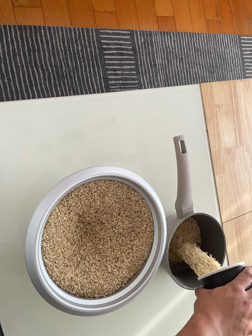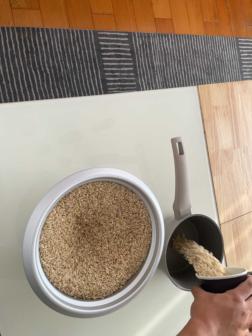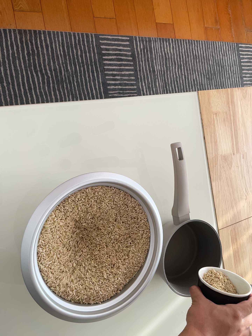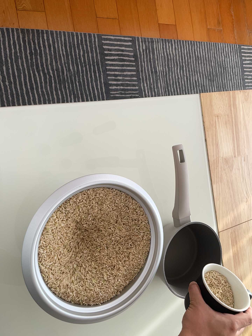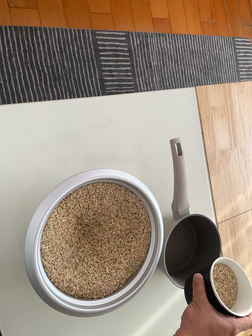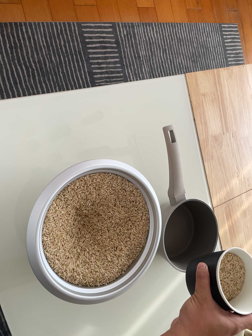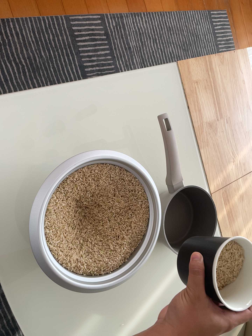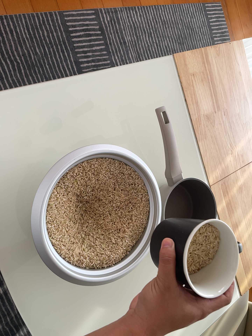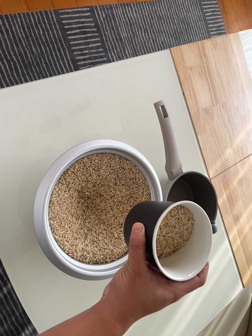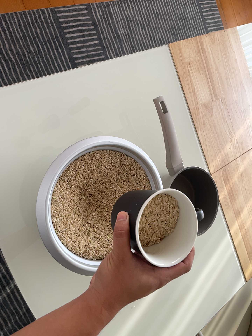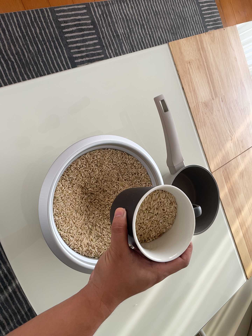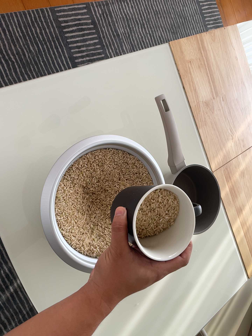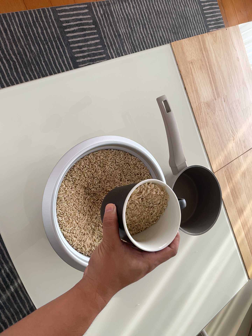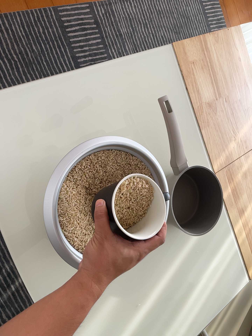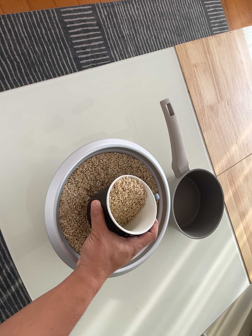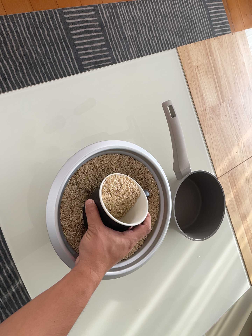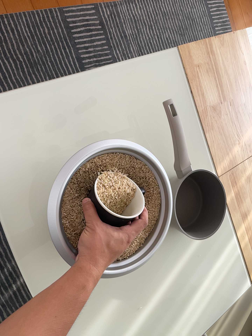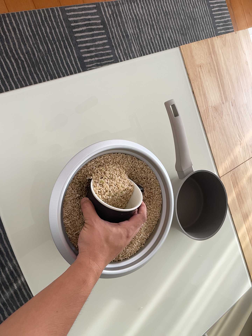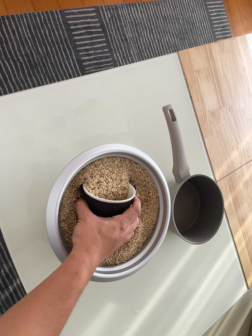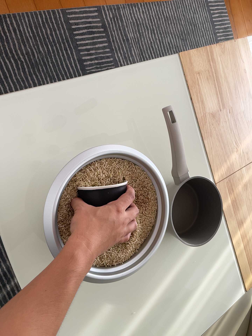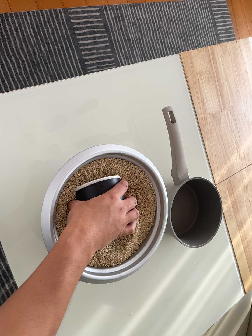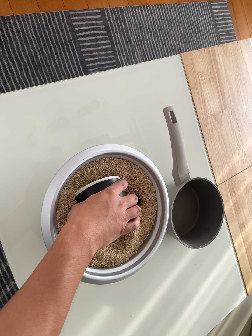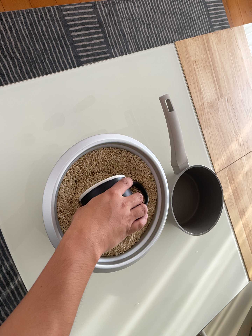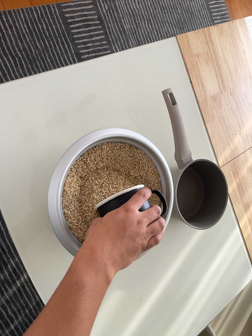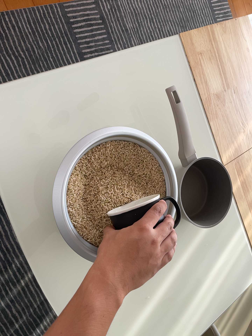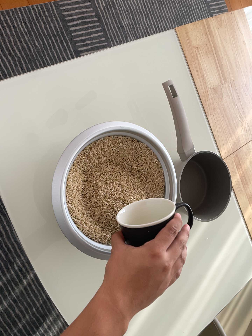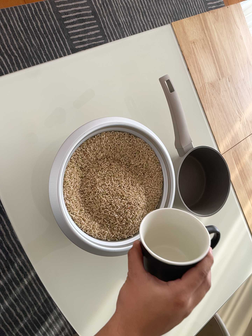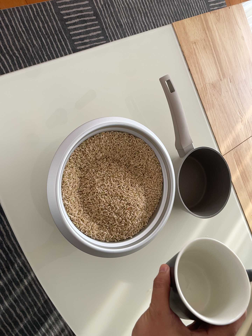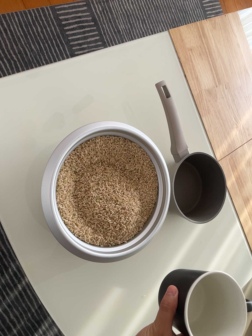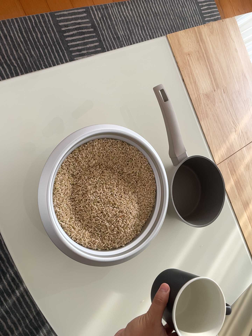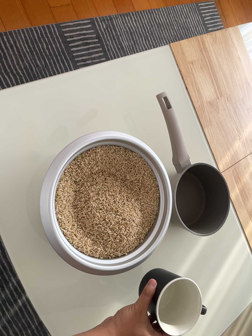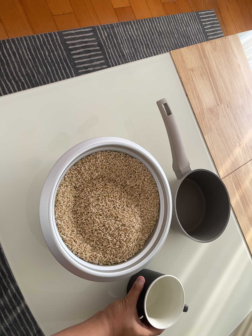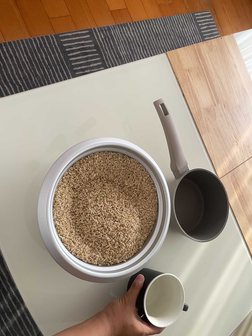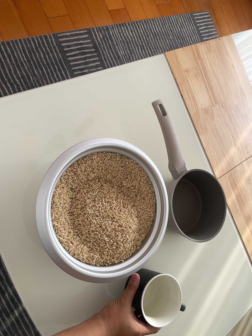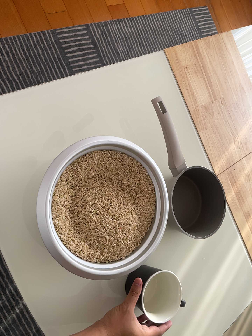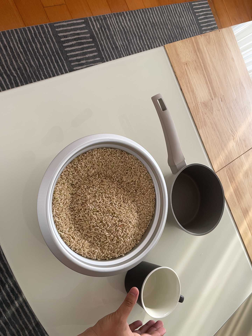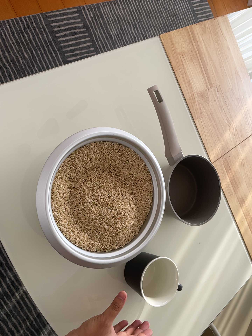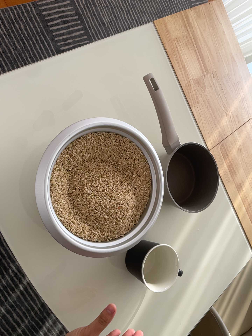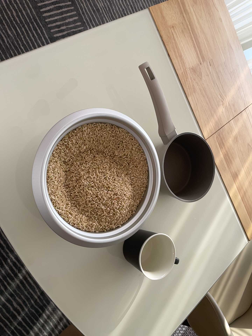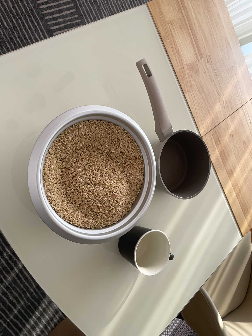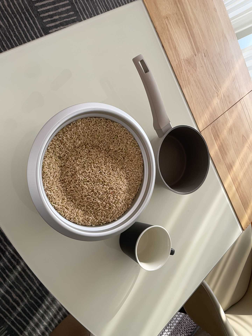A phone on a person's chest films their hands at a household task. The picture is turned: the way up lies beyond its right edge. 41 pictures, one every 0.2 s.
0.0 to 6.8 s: The camera travels toward the bottom of its view, about 6 cm, so close, fixed things drift upward. It rolls about its line of sight by about 15 degrees, and the scene rotates counterclockwise.
6.8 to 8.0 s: The camera's aim tips toward the bottom of its view by about 10 degrees, and the scene shifts upward.
The film runs backward here.
